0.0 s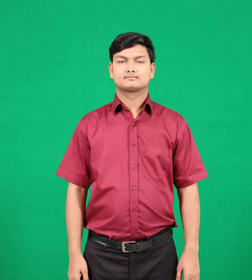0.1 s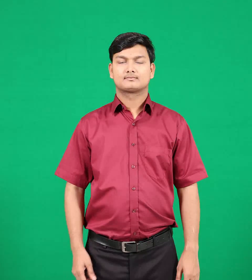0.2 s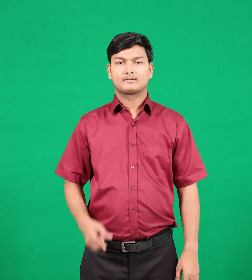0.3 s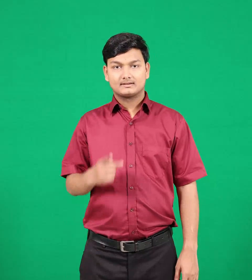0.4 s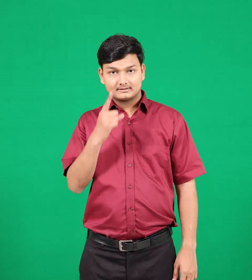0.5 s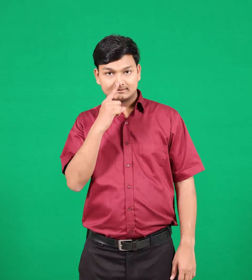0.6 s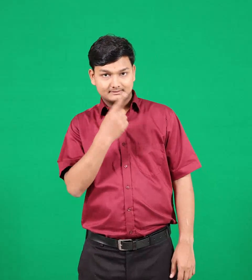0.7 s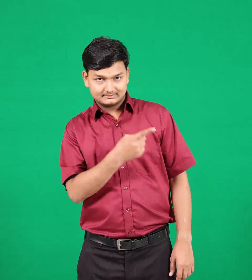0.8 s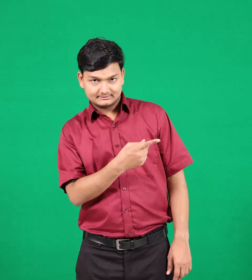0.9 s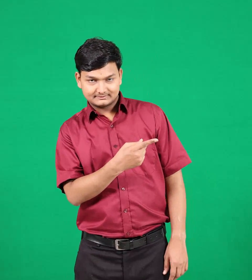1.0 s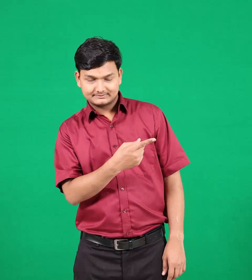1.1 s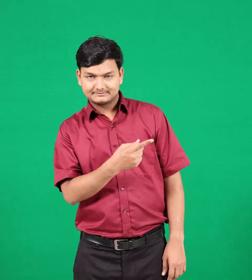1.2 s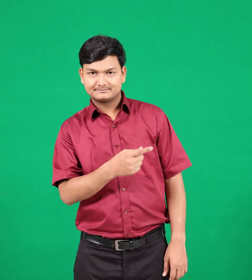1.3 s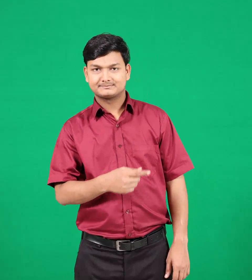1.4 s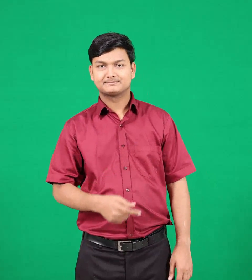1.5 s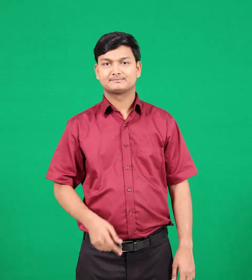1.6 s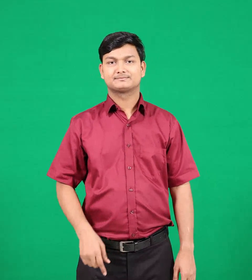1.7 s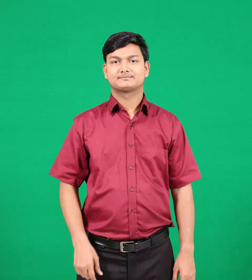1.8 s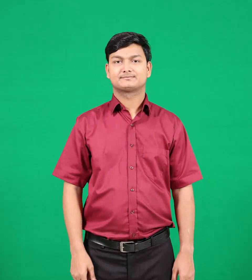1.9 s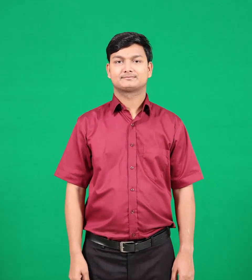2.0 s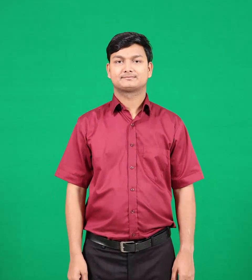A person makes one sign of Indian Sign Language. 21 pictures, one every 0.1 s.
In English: she
